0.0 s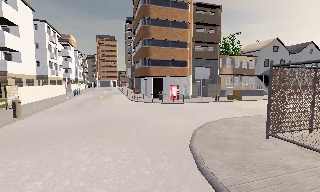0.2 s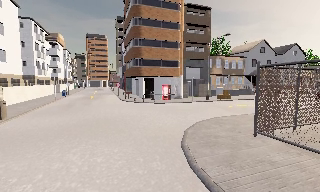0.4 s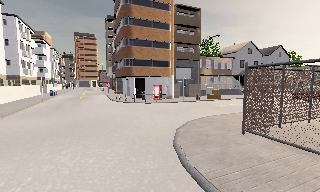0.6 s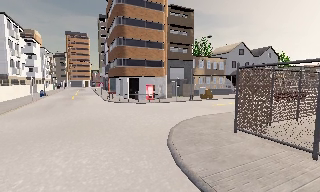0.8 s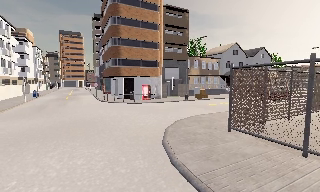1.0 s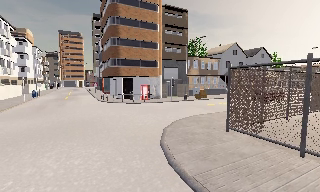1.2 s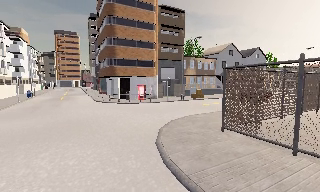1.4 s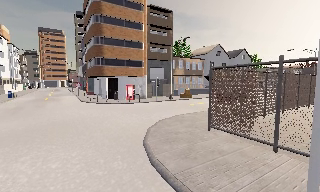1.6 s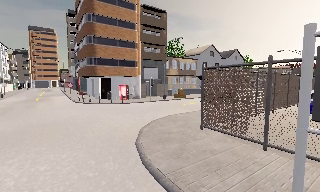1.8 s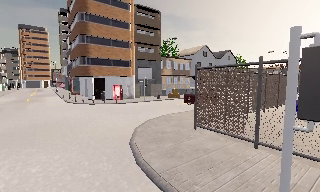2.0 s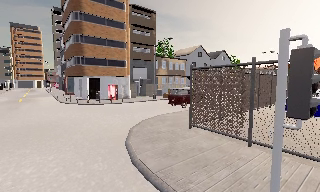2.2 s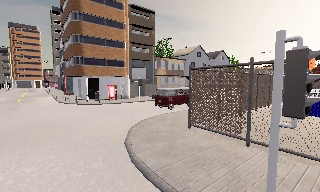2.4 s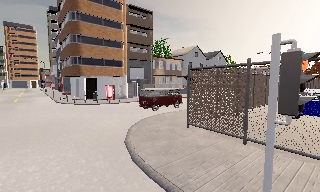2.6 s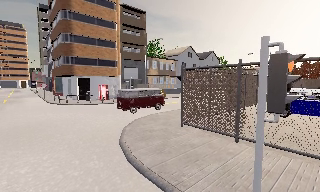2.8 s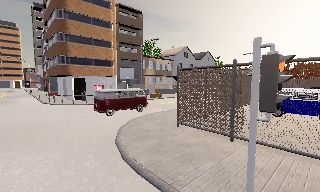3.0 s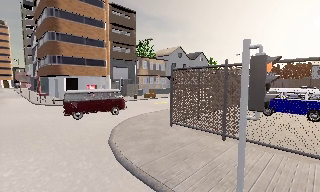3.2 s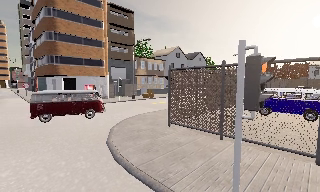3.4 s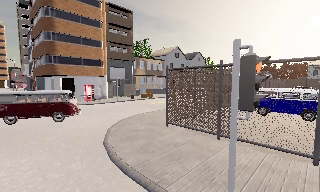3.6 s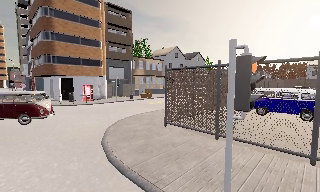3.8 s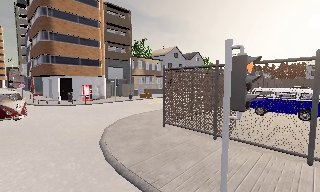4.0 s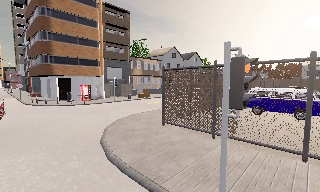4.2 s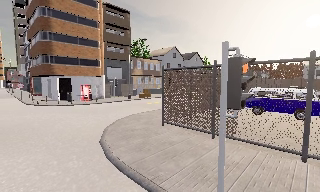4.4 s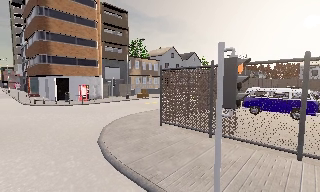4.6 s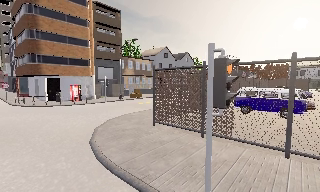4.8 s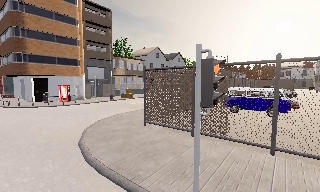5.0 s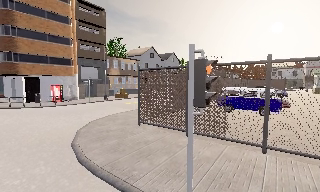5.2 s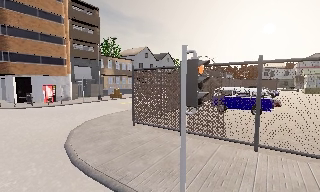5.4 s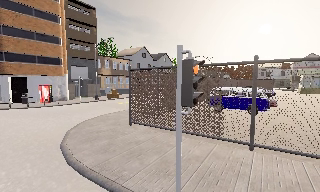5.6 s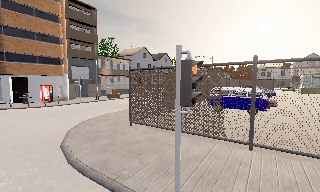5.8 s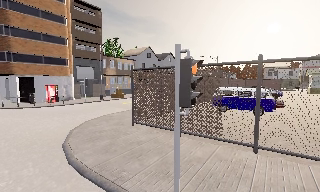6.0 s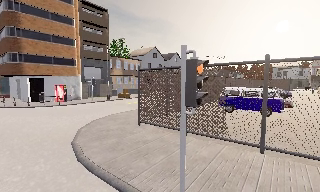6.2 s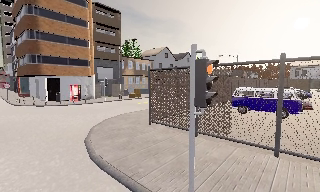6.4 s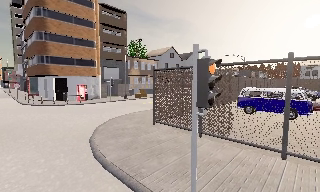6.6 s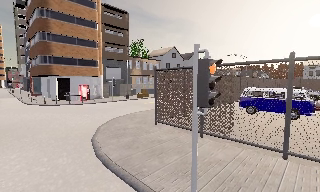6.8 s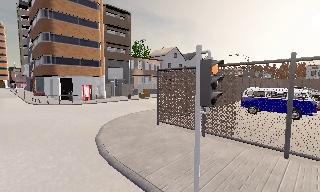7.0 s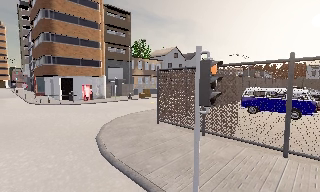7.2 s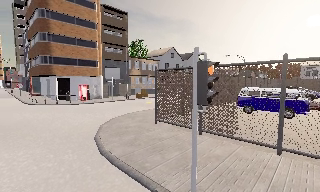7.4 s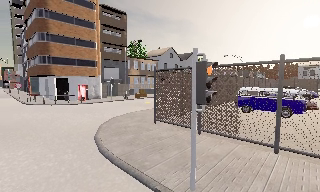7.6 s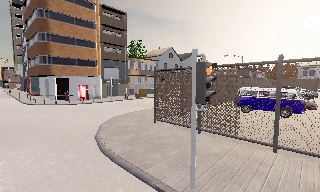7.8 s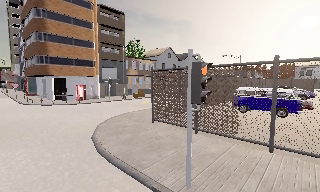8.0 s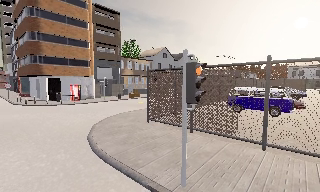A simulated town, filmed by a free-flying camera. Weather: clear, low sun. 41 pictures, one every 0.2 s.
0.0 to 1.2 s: The camera pans to its right, which is clockwise from overhead, by about 10 degrees.
1.2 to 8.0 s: The camera pans to its right, which is clockwise from overhead, by about 20 degrees. It travels backward and to its right, about 1.5 m, so what stands in front gets smaller.
The film runs backward here.
